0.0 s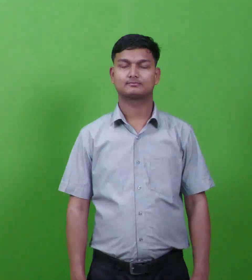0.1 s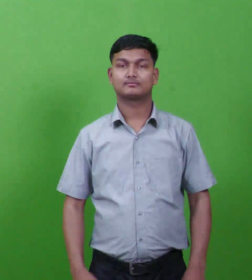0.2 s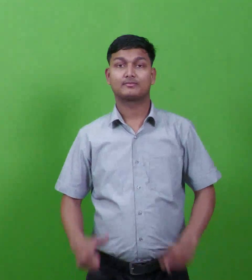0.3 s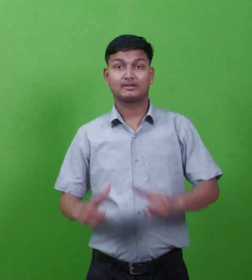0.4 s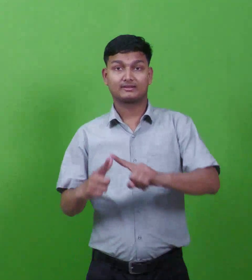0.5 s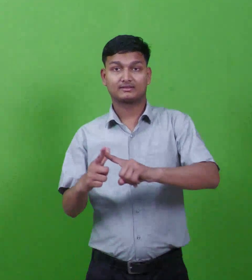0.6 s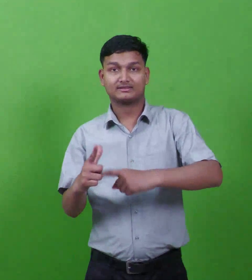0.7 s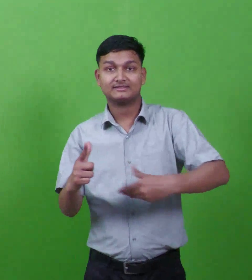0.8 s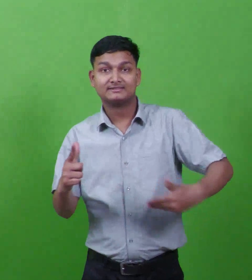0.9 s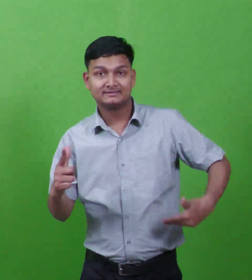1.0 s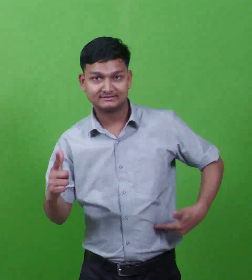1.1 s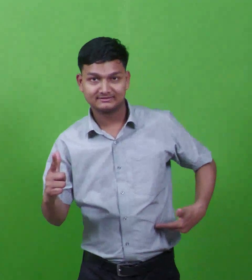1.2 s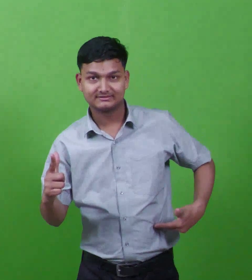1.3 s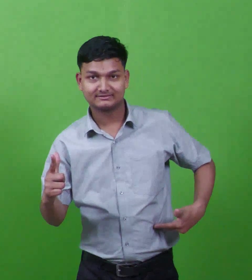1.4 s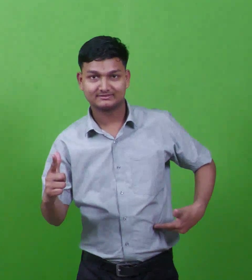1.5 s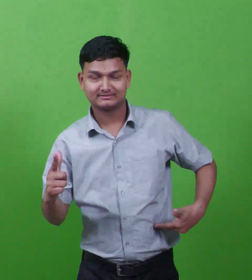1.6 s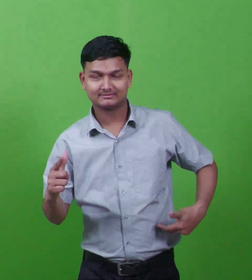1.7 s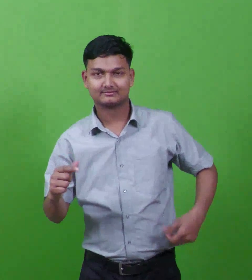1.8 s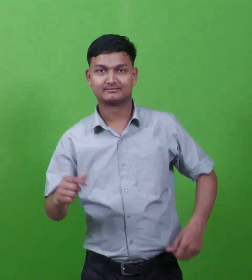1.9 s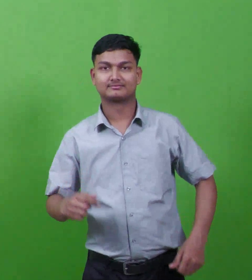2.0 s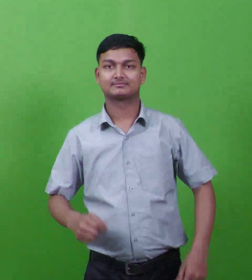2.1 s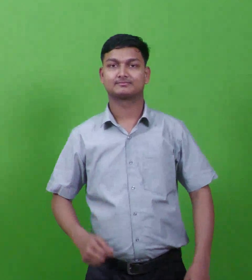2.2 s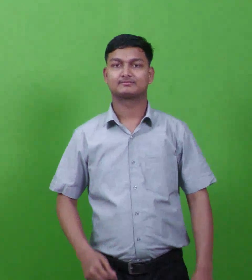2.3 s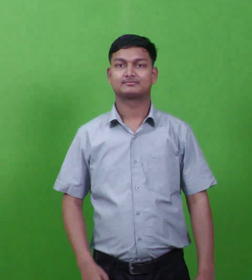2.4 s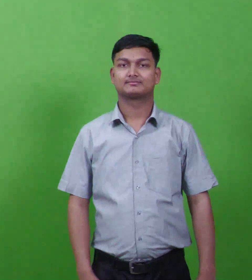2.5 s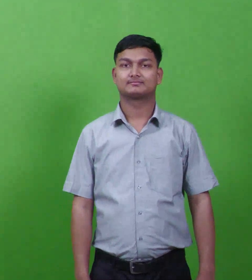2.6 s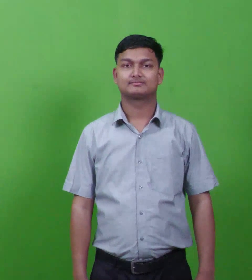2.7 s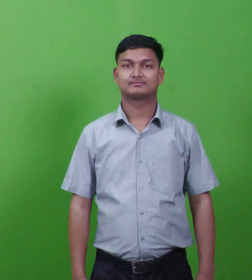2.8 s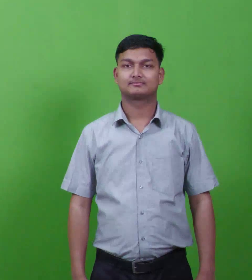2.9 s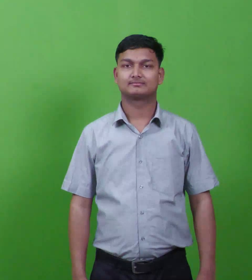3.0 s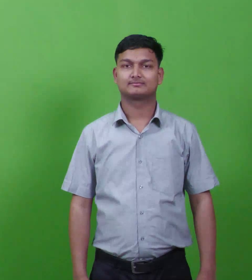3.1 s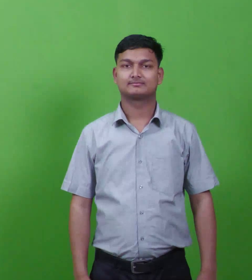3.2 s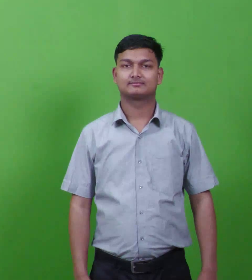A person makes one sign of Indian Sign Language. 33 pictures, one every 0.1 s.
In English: jacob
